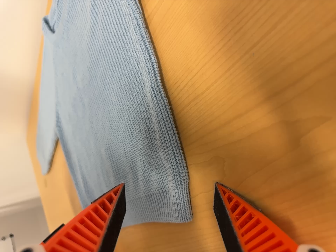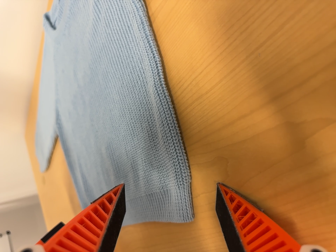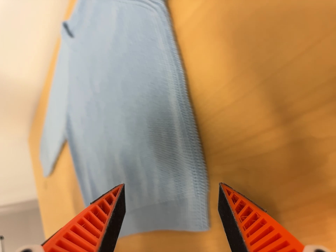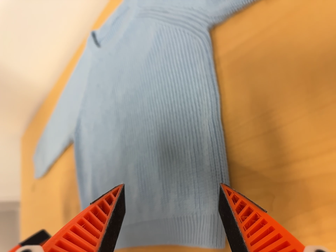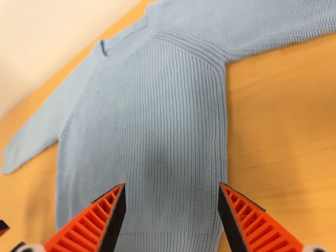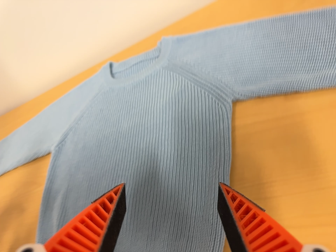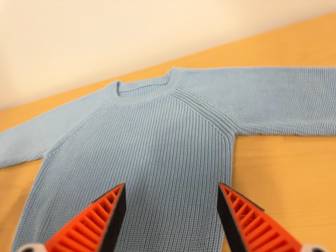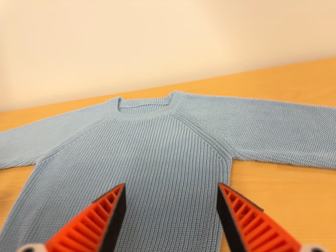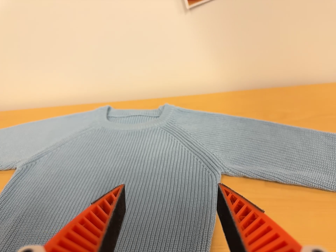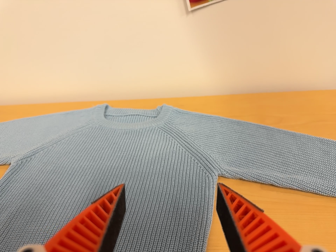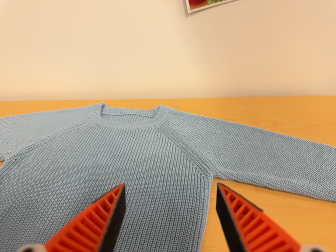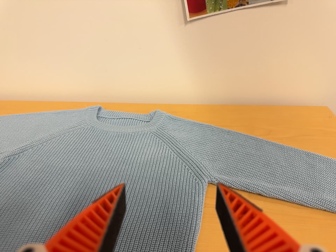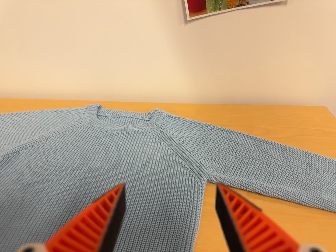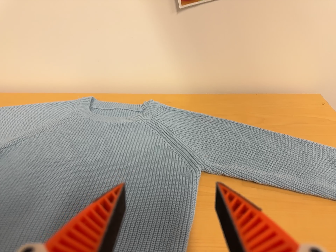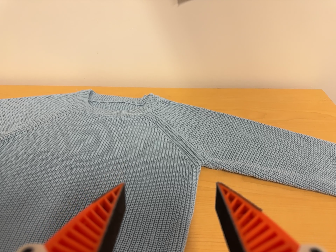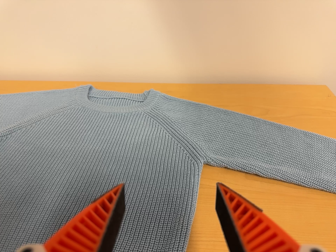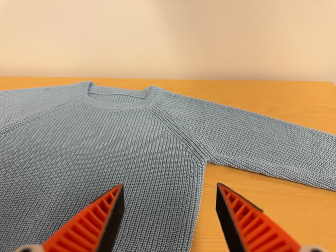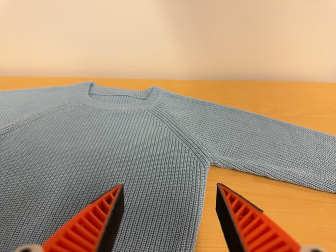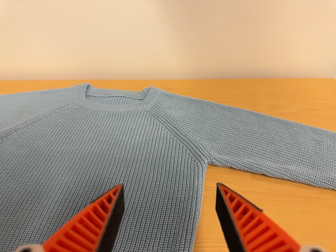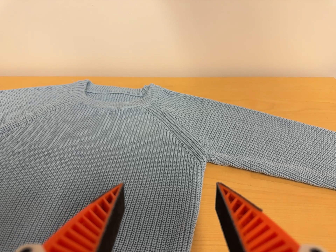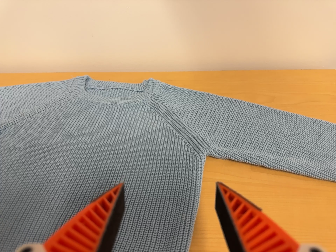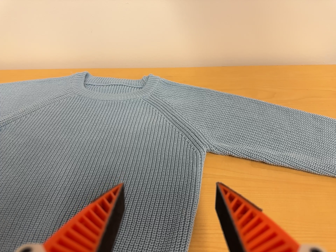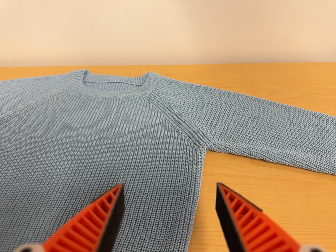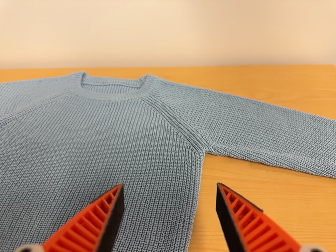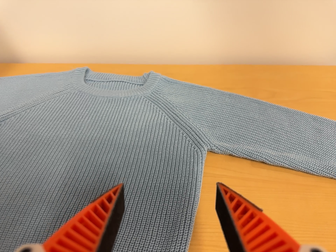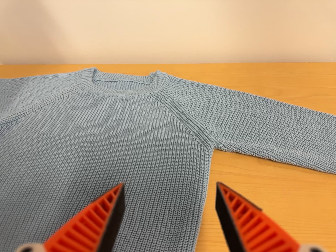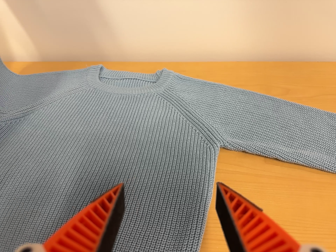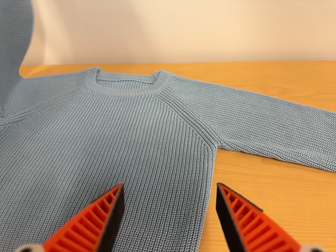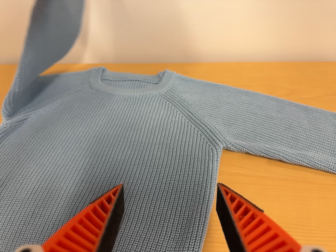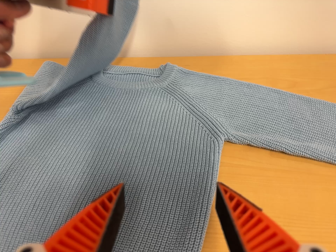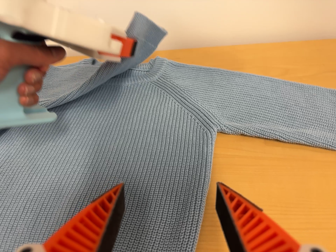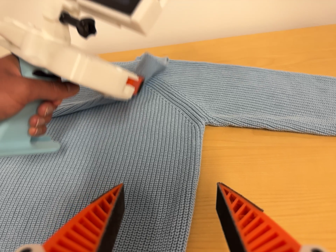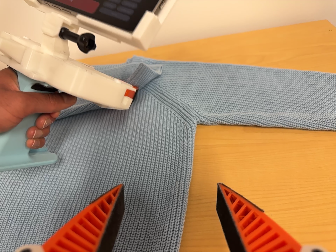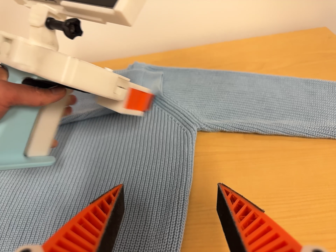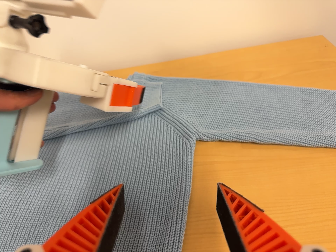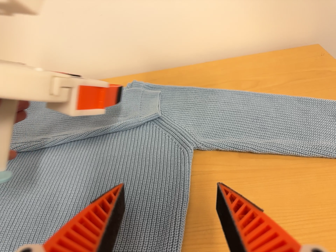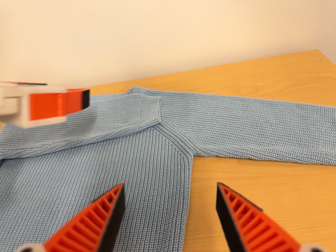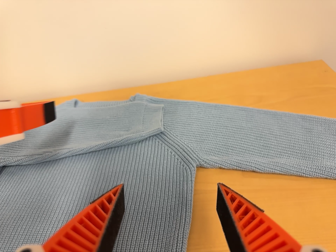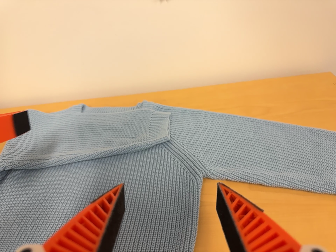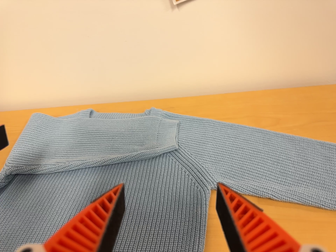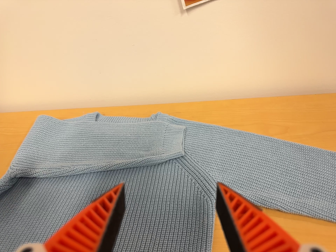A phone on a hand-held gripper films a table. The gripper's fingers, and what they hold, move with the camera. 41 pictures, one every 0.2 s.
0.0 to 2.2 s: The camera pans to its right by about 35 degrees. It travels to its left, about 30 cm. Its aim tips toward the top of its view by about 40 degrees, and the scene shifts downward. It rolls about its line of sight by about 55 degrees, and the scene rotates clockwise.
2.2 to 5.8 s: The camera travels forward, about 5 cm, so what stands in front looms larger. Its aim tips toward the bottom of its view by about 10 degrees, and the scene shifts upward.
5.8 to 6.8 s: The camera rolls about its line of sight by about 10 degrees, and the scene rotates counterclockwise.
6.8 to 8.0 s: The camera travels toward the top of its view, about 6 cm, so close, fixed things drift downward.
The film runs forward here.
